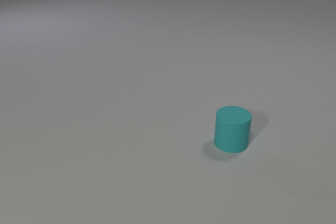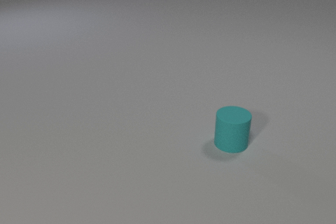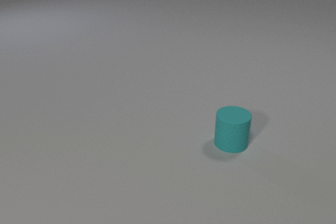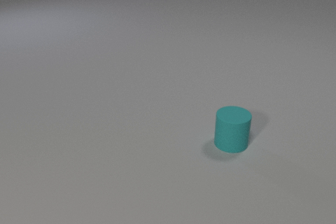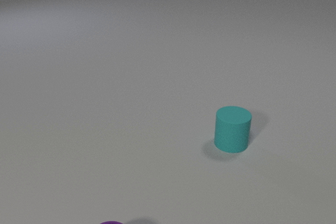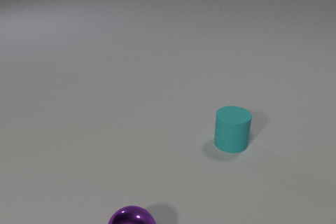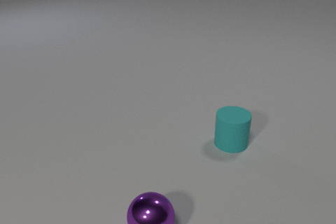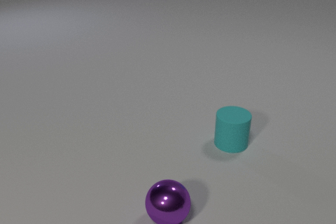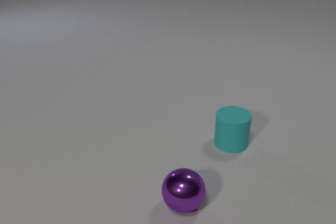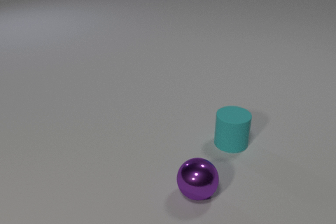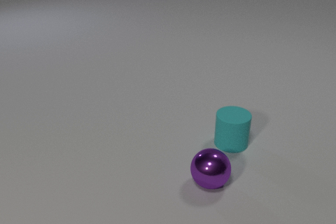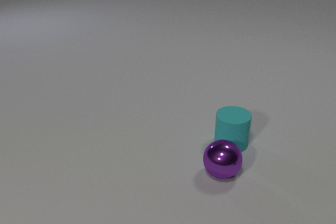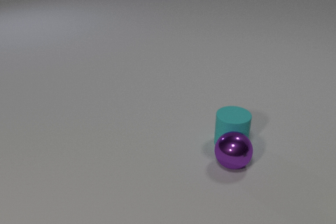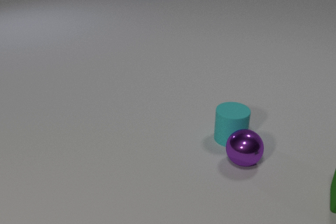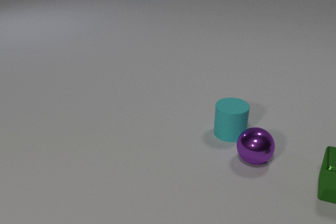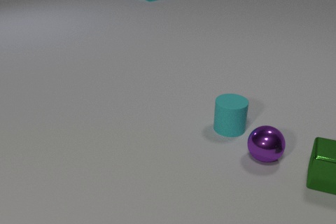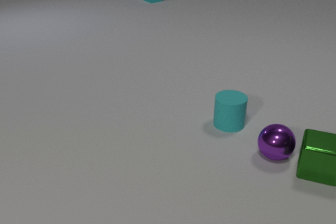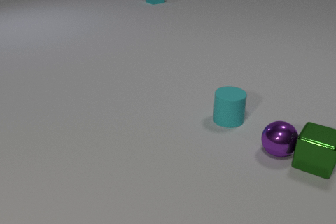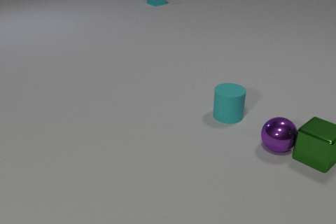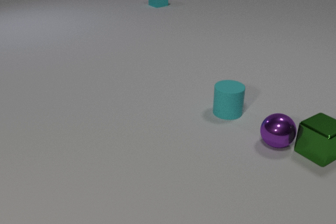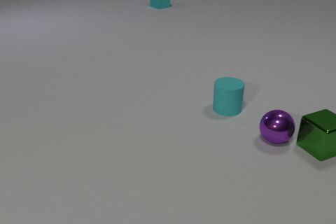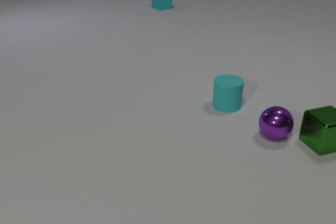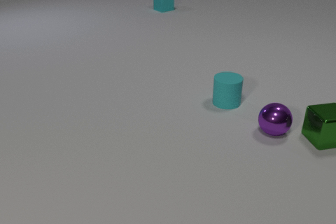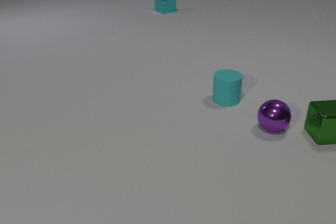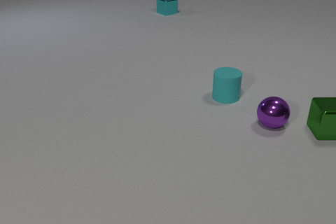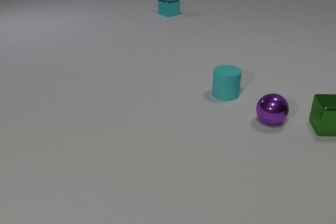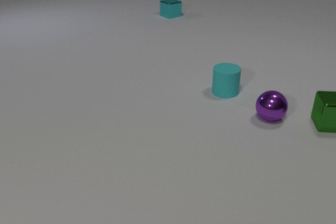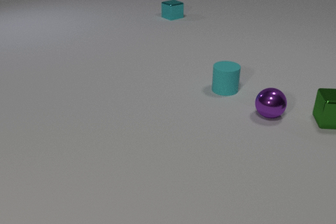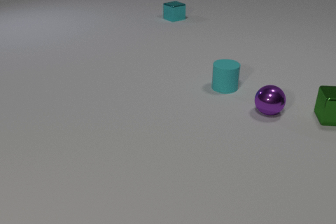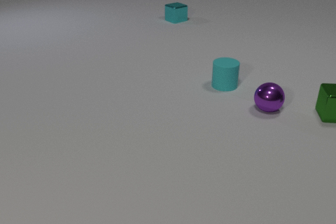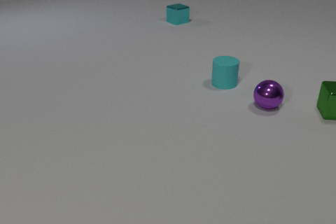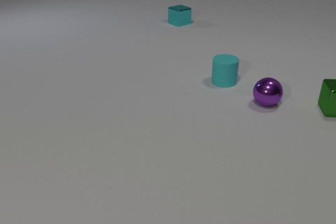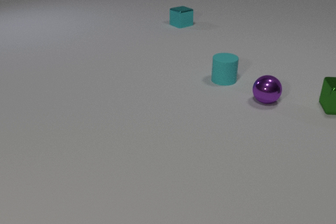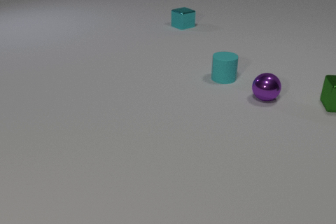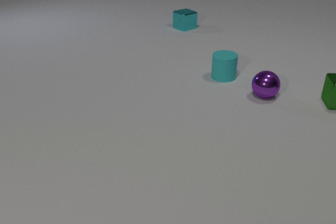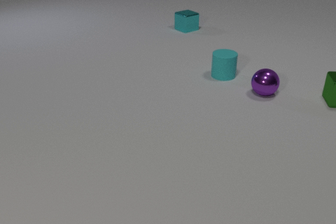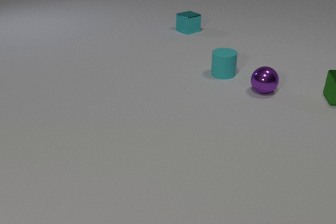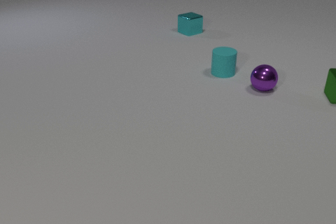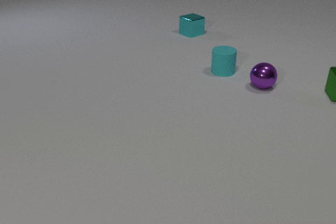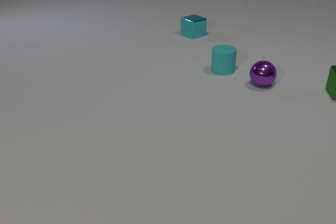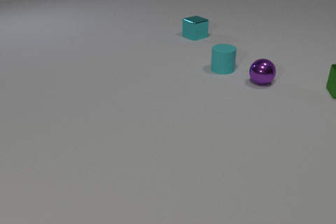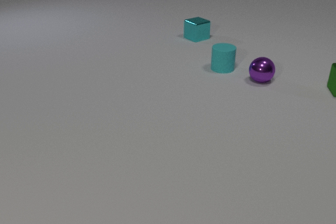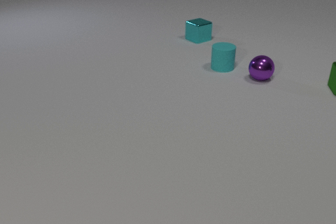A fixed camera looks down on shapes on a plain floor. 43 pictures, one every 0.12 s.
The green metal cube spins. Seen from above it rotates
clockwise.
The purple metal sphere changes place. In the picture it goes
away from the camera.
0.00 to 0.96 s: The purple metal sphere comes in at the bottom edge, rolls away from the camera and to the right.
0.96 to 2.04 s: The purple metal sphere rolls away from the camera and to the right. The cyan rubber cylinder slides away from the camera. The green metal cube comes in at the right edge, slides away from the camera and to the left. The cyan metal cube comes in at the top edge, slides toward the camera. The purple metal sphere and the cyan rubber cylinder collide. The purple metal sphere and the green metal cube collide.
2.04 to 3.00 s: The purple metal sphere rolls away from the camera. The cyan rubber cylinder slides away from the camera. The green metal cube slides away from the camera, spins clockwise seen from above by about 60 degrees, its near face sliding to the left. The cyan metal cube slides toward the camera.
3.00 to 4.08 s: The purple metal sphere rolls away from the camera. The cyan rubber cylinder slides away from the camera. The green metal cube slides away from the camera. The cyan metal cube slides toward the camera.
4.08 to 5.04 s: The purple metal sphere rolls away from the camera. The cyan rubber cylinder slides away from the camera. The green metal cube slides away from the camera. The cyan metal cube slides toward the camera.
How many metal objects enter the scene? 3.
What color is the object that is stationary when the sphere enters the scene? cyan.
How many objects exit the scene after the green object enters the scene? 0.
